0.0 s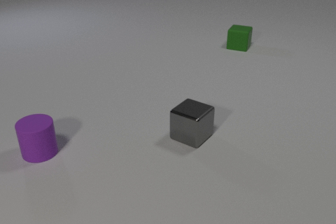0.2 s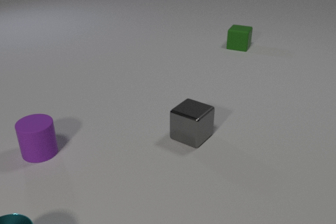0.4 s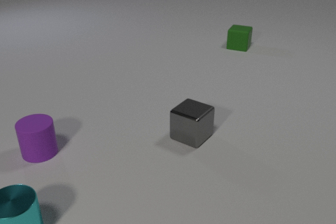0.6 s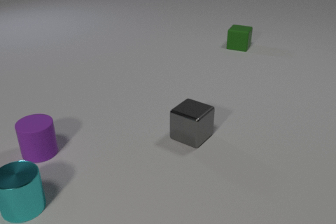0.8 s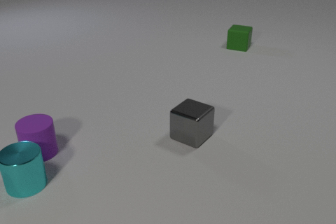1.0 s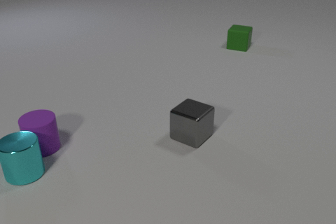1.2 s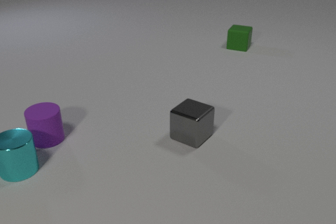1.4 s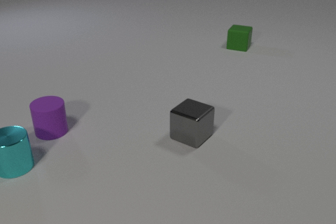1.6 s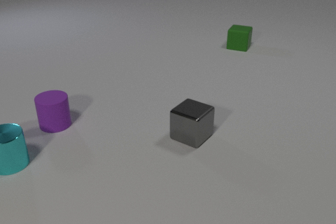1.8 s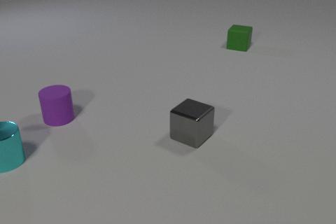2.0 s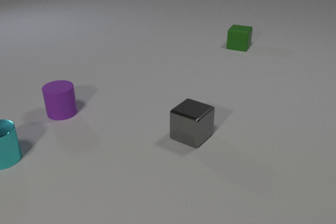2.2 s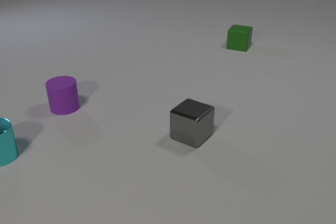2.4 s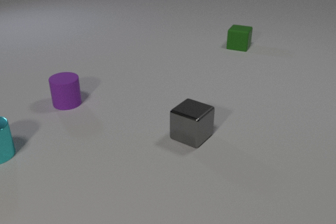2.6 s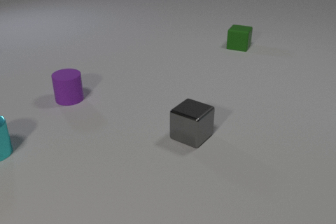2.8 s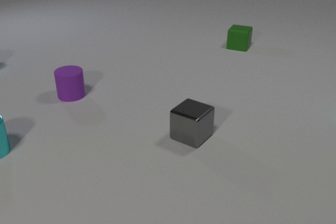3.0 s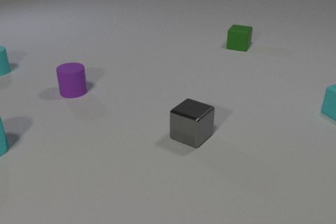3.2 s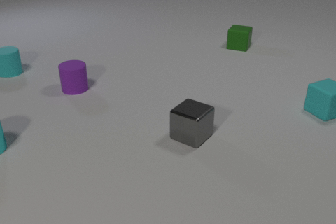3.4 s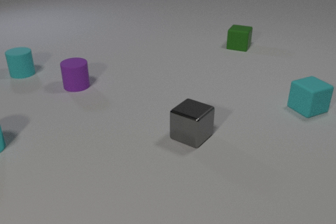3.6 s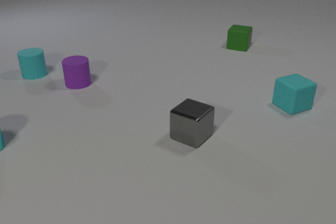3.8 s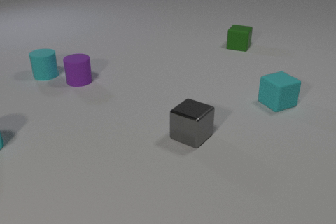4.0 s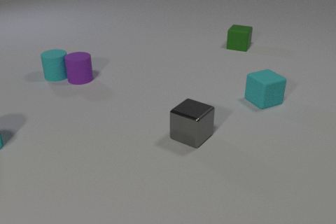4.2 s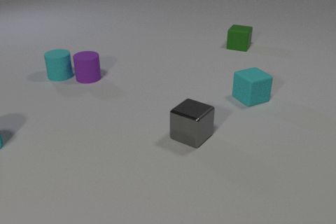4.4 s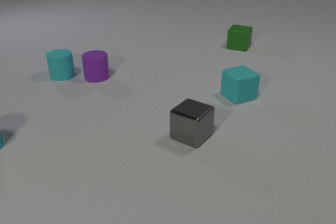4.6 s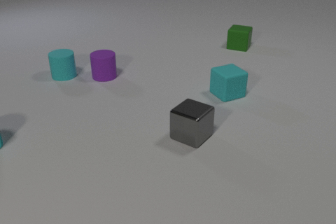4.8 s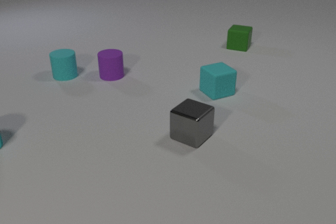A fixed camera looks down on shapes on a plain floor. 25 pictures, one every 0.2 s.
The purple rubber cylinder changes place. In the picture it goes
away from the camera.
The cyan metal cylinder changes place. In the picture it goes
away from the camera.
0.0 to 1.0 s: The cyan metal cylinder comes in at the bottom edge, slides away from the camera. The purple rubber cylinder slides away from the camera. The cyan metal cylinder and the purple rubber cylinder collide.
1.0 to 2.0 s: The cyan metal cylinder slides away from the camera and to the left. The purple rubber cylinder slides away from the camera.
2.0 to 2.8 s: The cyan metal cylinder slides away from the camera and to the left. The purple rubber cylinder slides away from the camera.
2.8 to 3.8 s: The cyan metal cylinder slides away from the camera. The purple rubber cylinder slides away from the camera. The cyan rubber cylinder comes in at the left edge, slides to the right and toward the camera. The cyan rubber cube comes in at the right edge, slides to the left.
3.8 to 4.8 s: The purple rubber cylinder slides to the right. The cyan rubber cylinder slides to the right. The cyan rubber cube slides to the left. The purple rubber cylinder and the cyan rubber cylinder collide.
What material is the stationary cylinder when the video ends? metal.
How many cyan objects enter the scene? 3.
How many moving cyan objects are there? 3.
